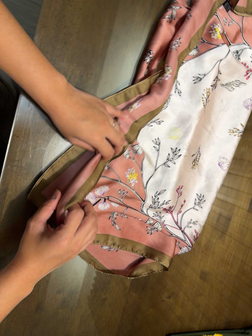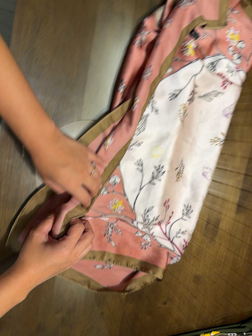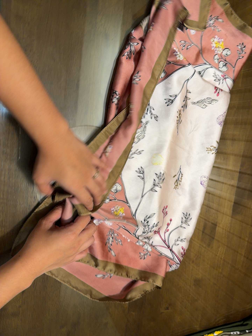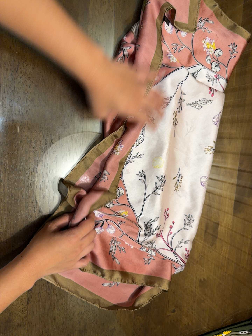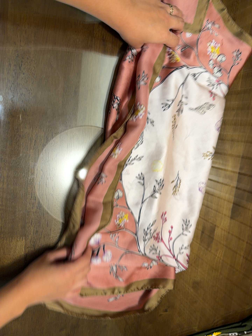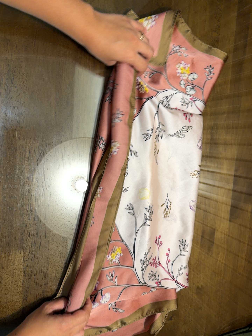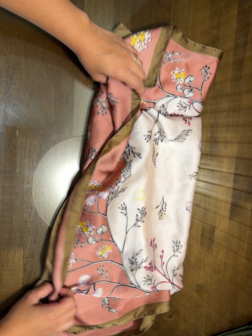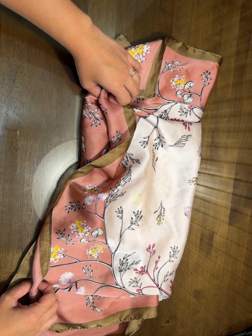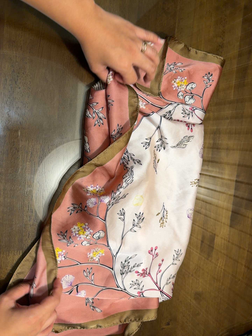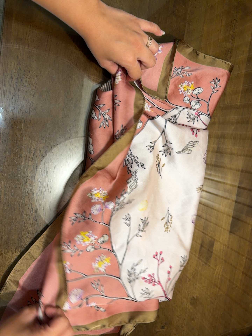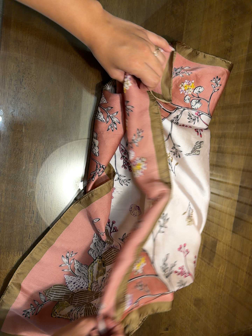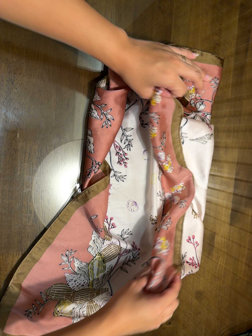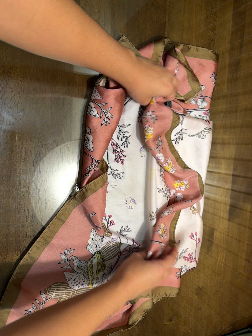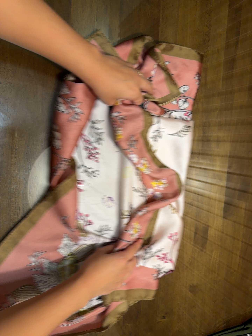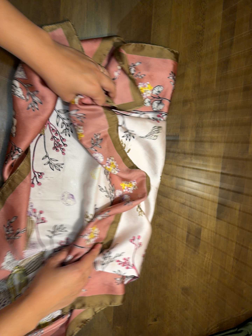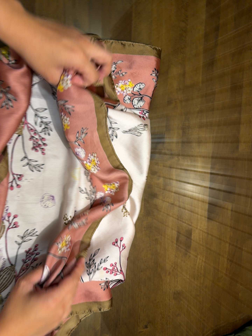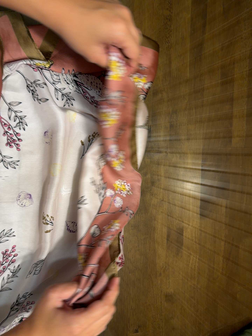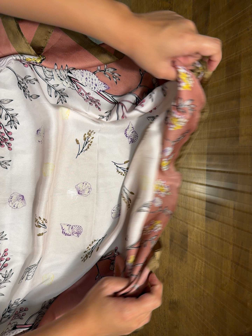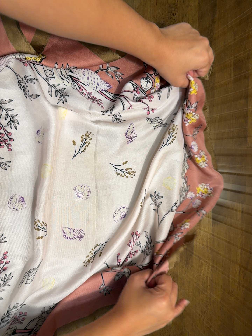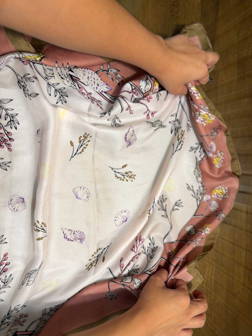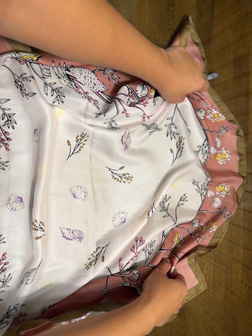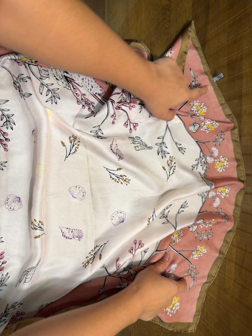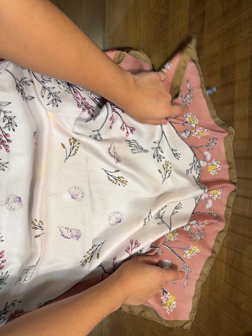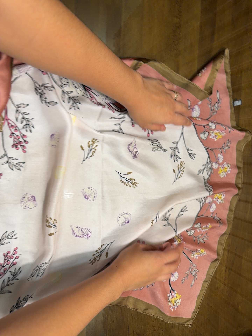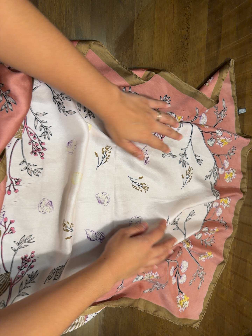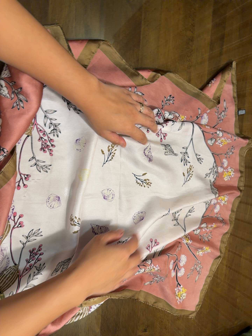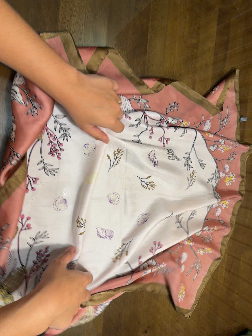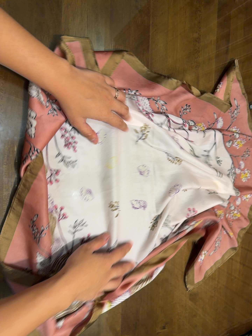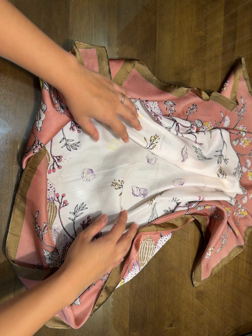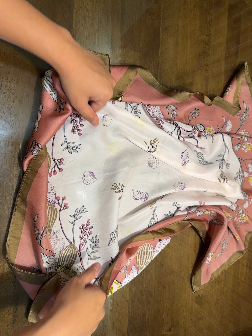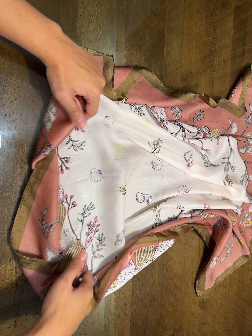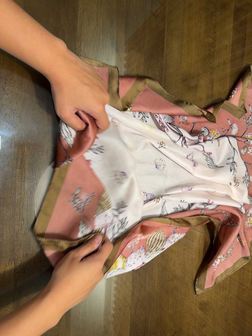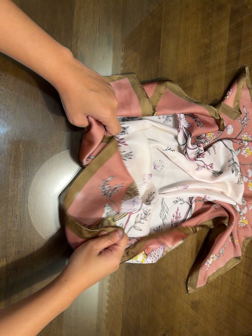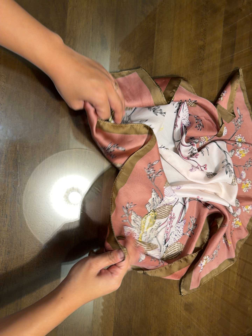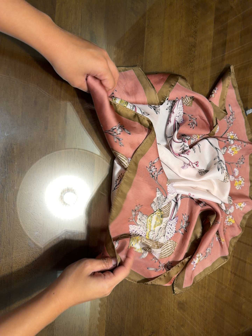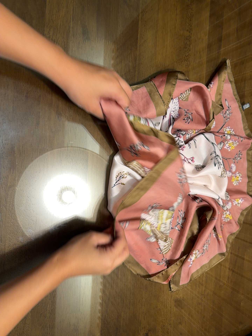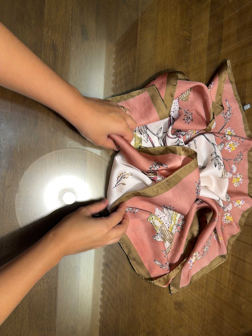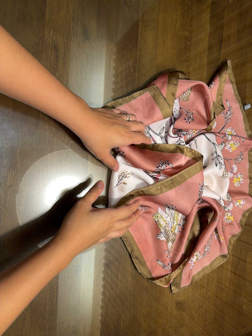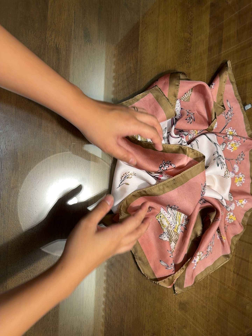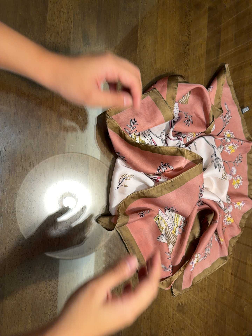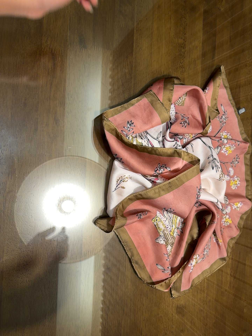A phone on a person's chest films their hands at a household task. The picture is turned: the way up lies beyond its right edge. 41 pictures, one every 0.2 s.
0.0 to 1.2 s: The camera travels toward the top of its view, about 10 cm, so close, fixed things drift downward. It rolls about its line of sight by about 10 degrees, and the scene rotates counterclockwise.
1.2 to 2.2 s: The camera shifts only a little, or ends up much as it began.
2.2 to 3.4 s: The camera travels to its right and forward, about 14 cm, so close, fixed things drift to the left.
3.4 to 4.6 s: The camera shifts only a little, or ends up much as it began.
4.6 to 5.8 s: The camera travels to its left, about 9 cm, so close, fixed things drift to the right.
5.8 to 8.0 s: The camera shifts only a little, or ends up much as it began.
The film runs backward here.
